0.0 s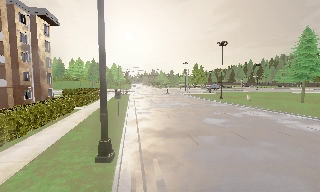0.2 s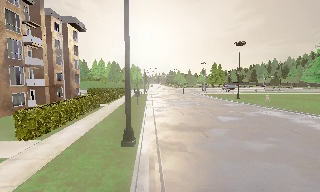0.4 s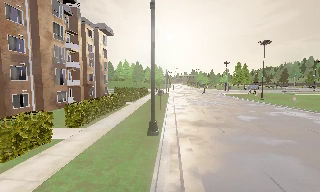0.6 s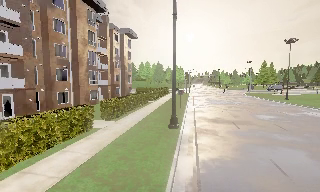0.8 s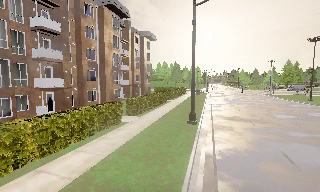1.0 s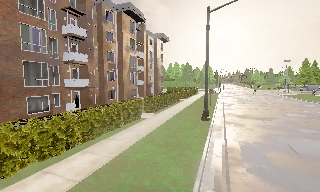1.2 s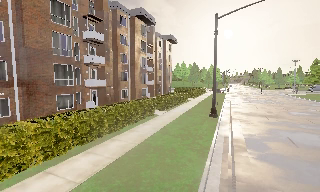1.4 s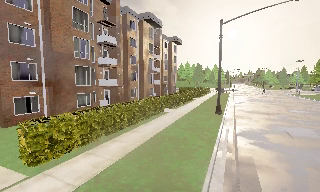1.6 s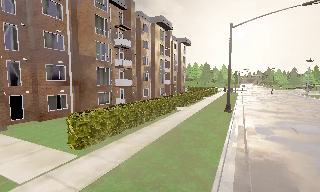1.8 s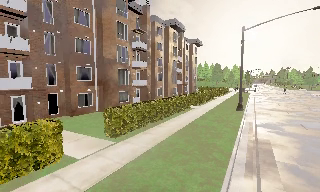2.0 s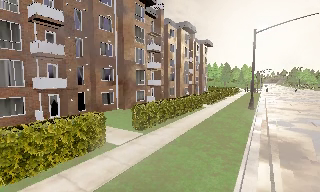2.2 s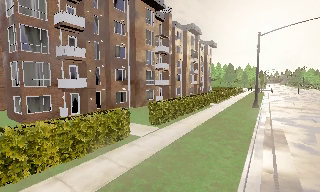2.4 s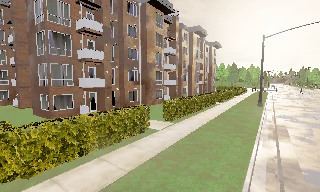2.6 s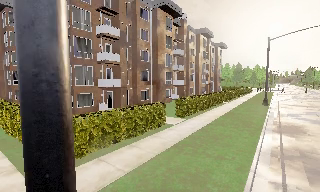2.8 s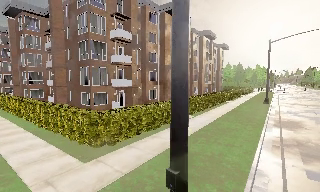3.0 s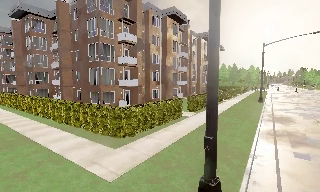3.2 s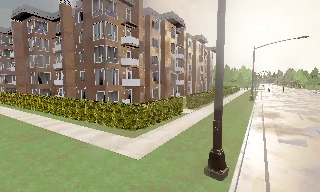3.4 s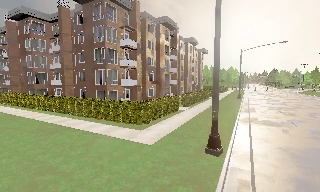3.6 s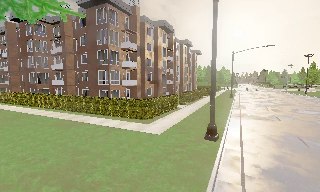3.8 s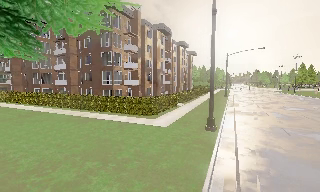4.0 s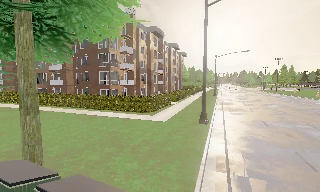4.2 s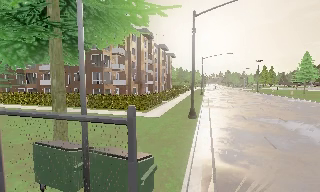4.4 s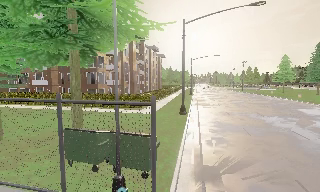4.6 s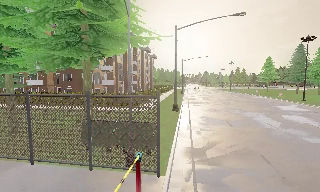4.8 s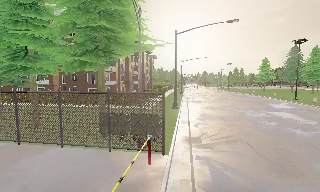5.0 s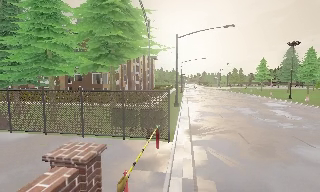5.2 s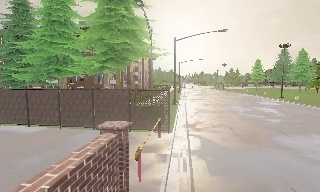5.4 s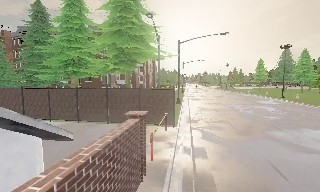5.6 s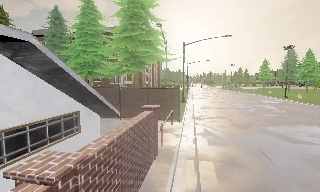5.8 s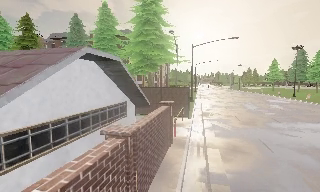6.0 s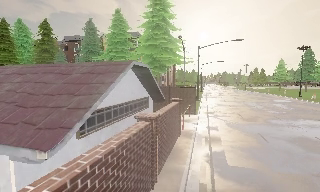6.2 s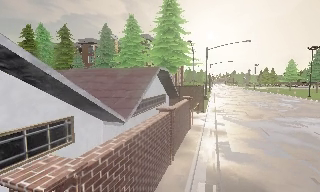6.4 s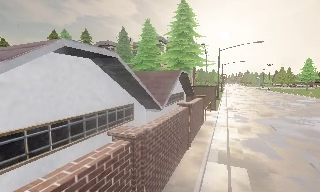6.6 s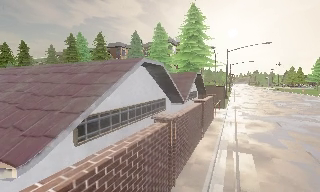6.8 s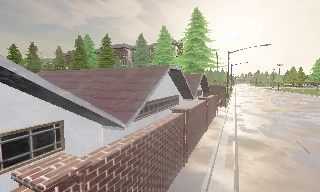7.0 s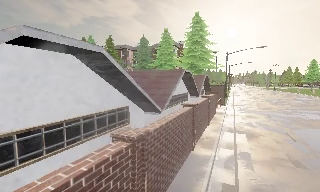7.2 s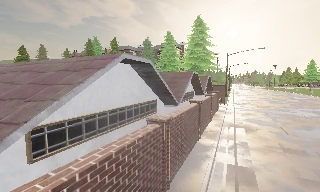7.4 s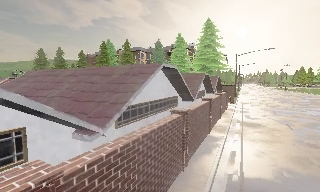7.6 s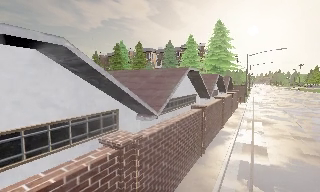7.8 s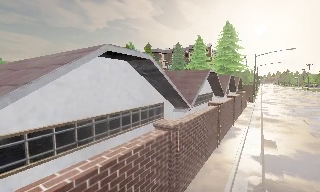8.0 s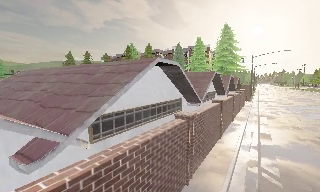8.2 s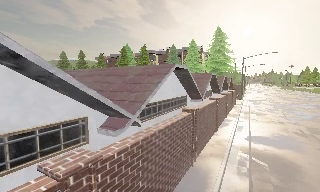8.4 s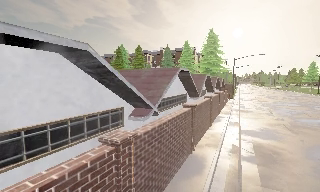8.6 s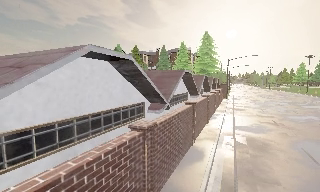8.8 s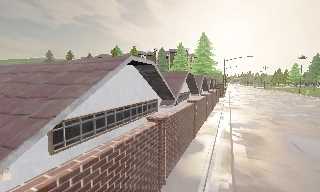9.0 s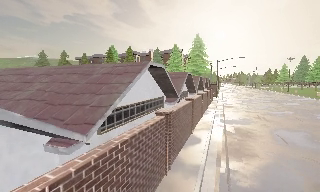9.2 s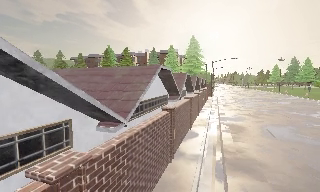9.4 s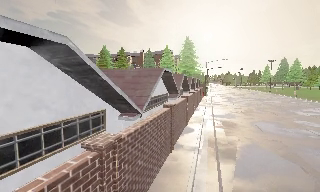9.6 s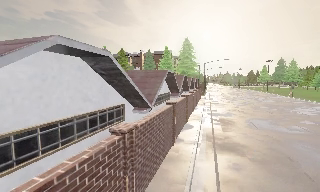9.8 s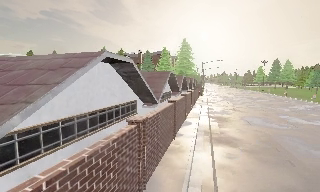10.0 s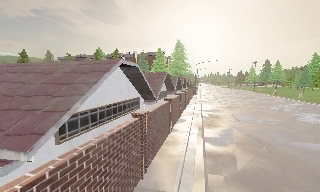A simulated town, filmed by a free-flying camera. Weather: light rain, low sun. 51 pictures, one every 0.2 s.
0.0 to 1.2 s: The scene slides to the right, as the camera pans about 35 degrees to its left. It travels backward, about 10 m.
1.2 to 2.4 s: The camera pans to its left, which is counterclockwise from overhead, by about 10 degrees. It travels backward and to its left, about 11 m, so what stands in front gets smaller.
2.4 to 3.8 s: The camera pans to its right, which is clockwise from overhead, by about 10 degrees. It travels backward and to its left, about 14 m, so what stands in front gets smaller.
3.8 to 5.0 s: The camera pans to its right, which is clockwise from overhead, by about 15 degrees. It travels backward, about 11 m, so what stands in front gets smaller.
5.0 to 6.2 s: The camera travels backward, about 10 m, so what stands in front gets smaller.
6.2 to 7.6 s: The scene slides to the right, as the camera pans about 10 degrees to its left. It travels backward and to its left, about 12 m, so what stands in front gets smaller.
7.6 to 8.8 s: The camera travels backward and to its left, about 8 m, so what stands in front gets smaller.
8.8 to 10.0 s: The camera travels backward, about 6 m, so what stands in front gets smaller.
The film runs forward here.
